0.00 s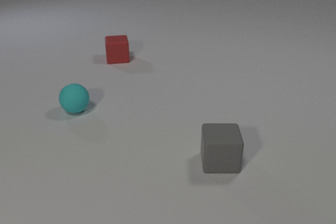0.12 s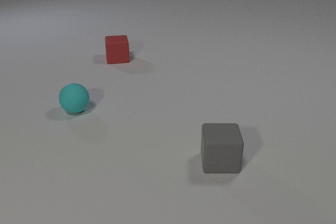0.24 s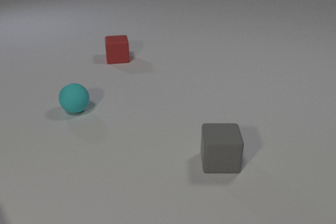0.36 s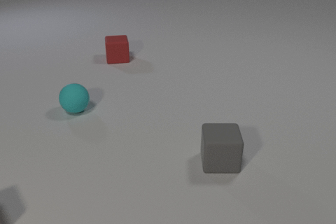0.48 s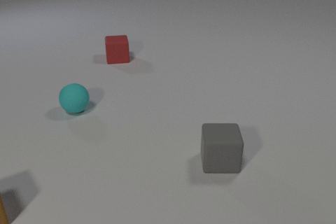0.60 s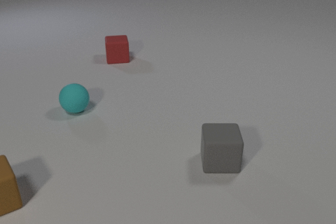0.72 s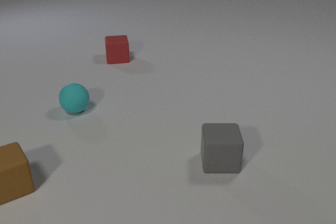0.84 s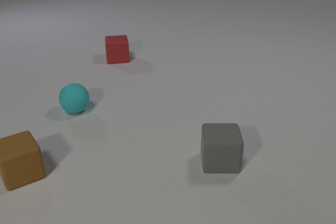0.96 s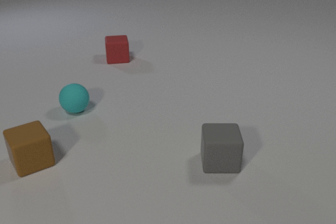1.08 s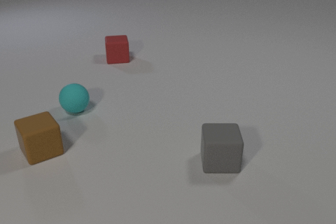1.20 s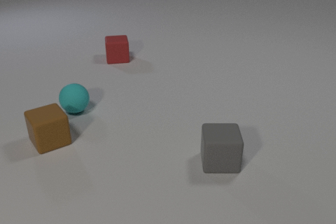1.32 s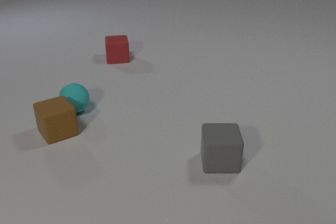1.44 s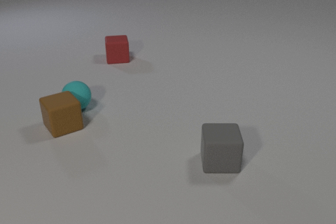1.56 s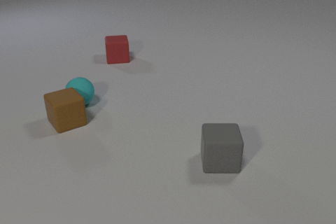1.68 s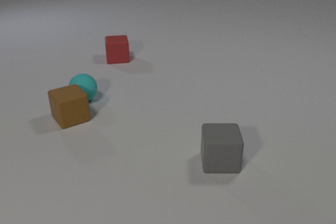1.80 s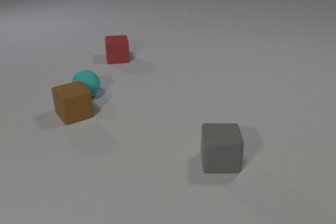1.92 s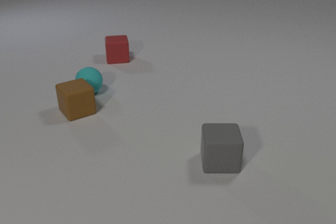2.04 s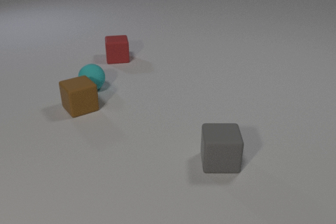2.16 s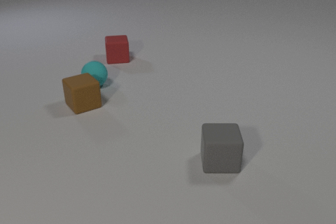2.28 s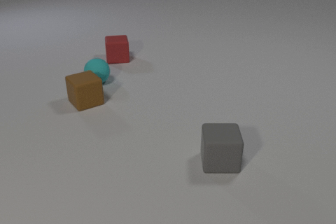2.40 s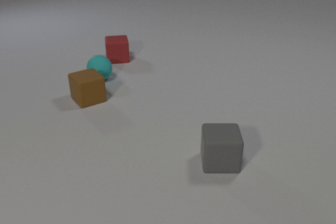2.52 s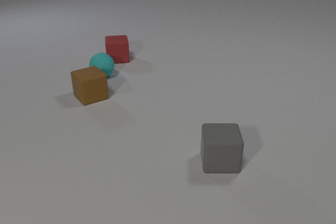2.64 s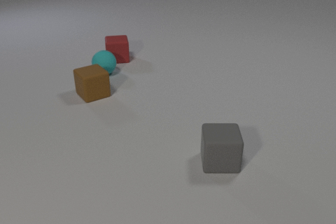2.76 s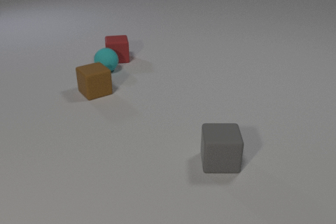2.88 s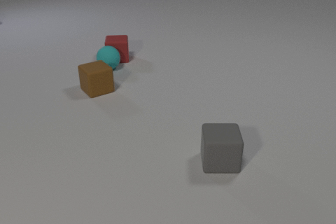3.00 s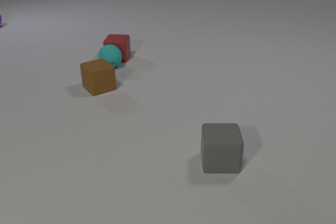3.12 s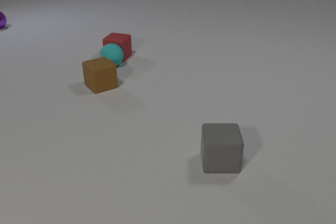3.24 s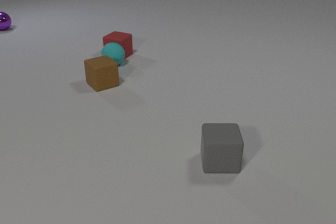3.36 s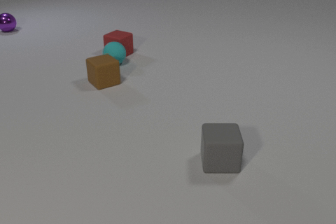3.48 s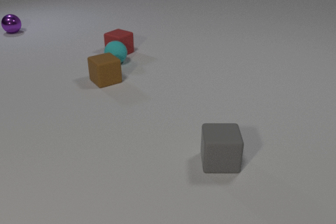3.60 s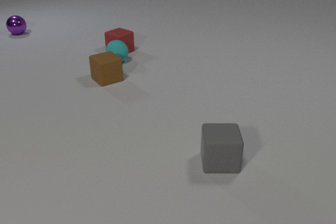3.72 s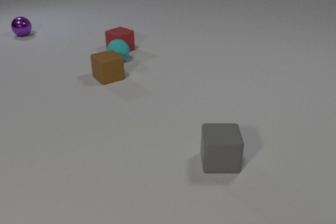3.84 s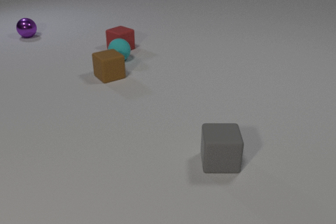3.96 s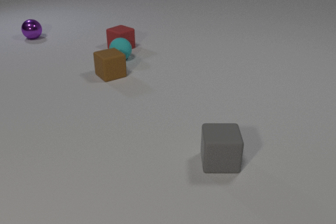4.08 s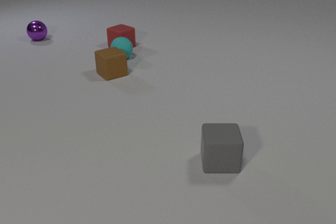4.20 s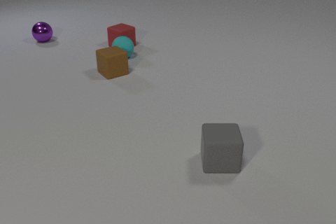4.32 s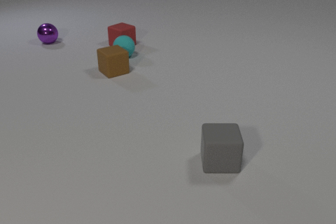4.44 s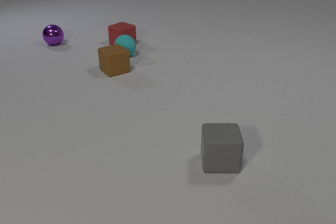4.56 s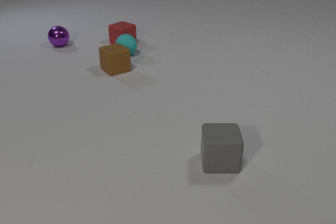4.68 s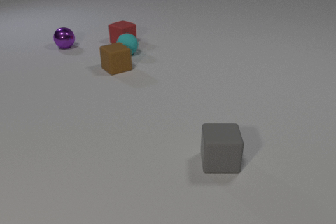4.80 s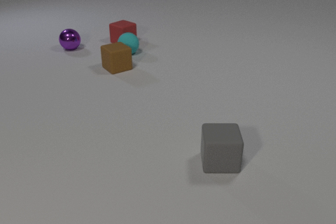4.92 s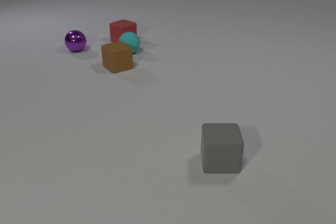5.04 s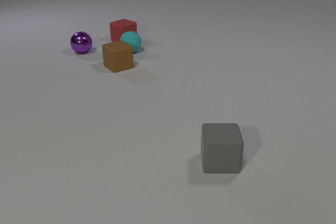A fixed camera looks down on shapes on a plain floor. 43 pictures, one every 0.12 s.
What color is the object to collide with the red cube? cyan.
How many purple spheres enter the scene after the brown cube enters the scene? 1.
How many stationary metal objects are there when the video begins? 0.
0.00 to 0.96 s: The brown rubber cube comes in at the left edge, slides away from the camera and to the right.
0.96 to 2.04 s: The brown rubber cube slides away from the camera and to the right. The cyan rubber sphere rolls away from the camera. The brown rubber cube and the cyan rubber sphere collide.
2.04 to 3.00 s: The brown rubber cube slides away from the camera and to the right. The cyan rubber sphere rolls away from the camera. The purple metal sphere comes in at the left edge. The cyan rubber sphere and the red rubber cube collide.
3.00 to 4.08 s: The brown rubber cube slides away from the camera and to the right. The cyan rubber sphere rolls away from the camera and to the right. The purple metal sphere rolls toward the camera and to the right. The red rubber cube slides away from the camera, spins so that its near face slides to the left, clockwise seen from above.
4.08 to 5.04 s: The brown rubber cube slides away from the camera. The cyan rubber sphere rolls away from the camera and to the right. The purple metal sphere rolls toward the camera and to the right. The red rubber cube slides away from the camera.
